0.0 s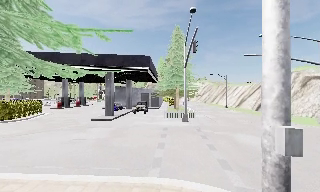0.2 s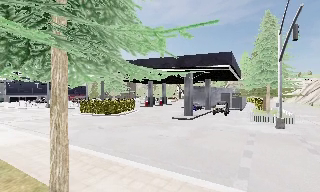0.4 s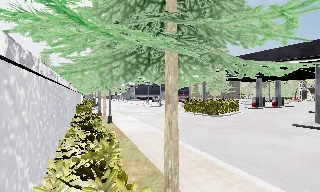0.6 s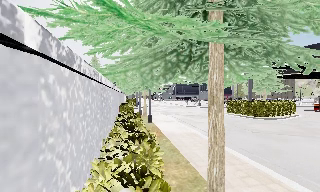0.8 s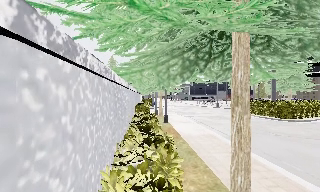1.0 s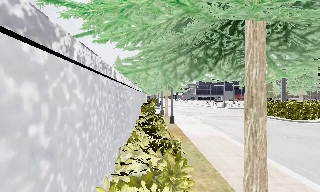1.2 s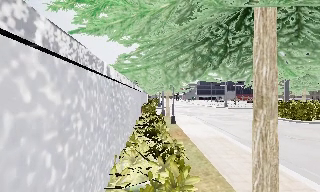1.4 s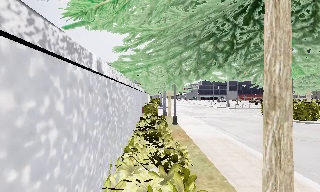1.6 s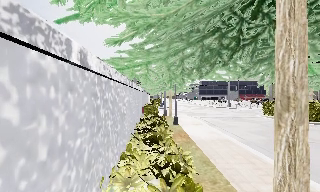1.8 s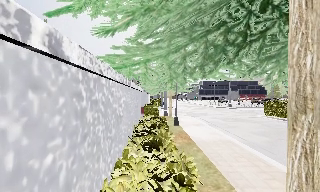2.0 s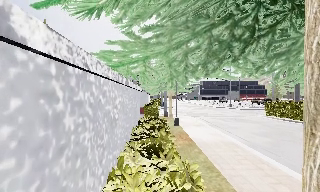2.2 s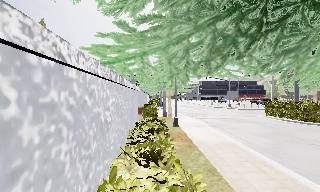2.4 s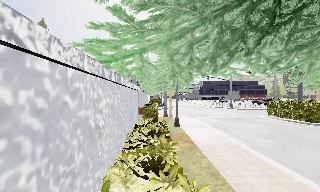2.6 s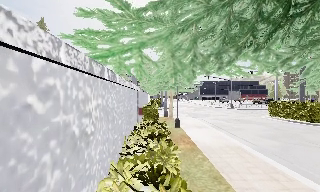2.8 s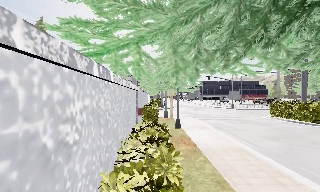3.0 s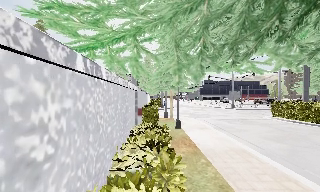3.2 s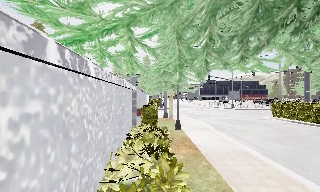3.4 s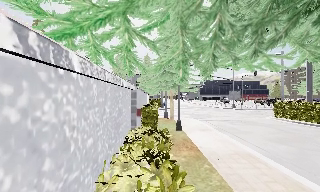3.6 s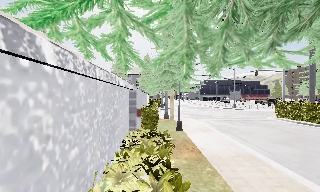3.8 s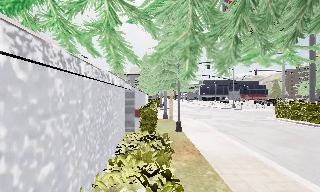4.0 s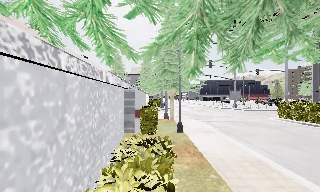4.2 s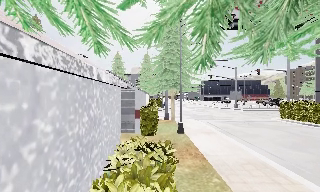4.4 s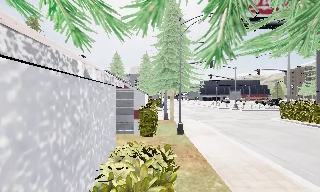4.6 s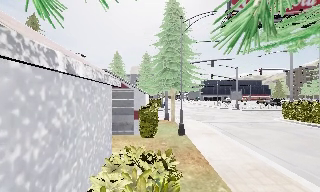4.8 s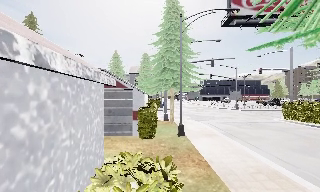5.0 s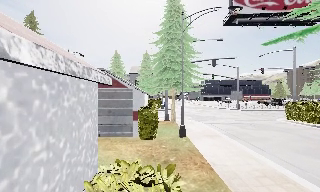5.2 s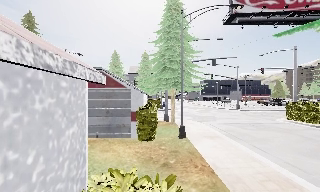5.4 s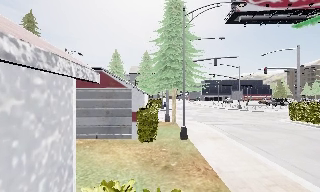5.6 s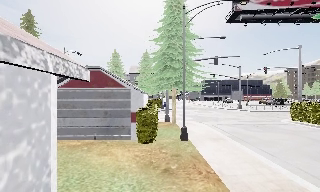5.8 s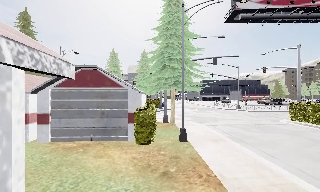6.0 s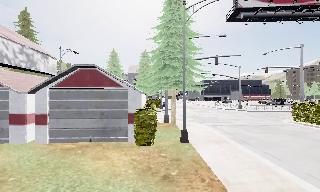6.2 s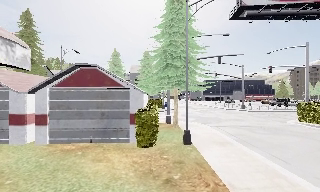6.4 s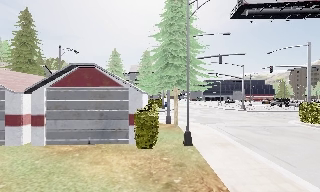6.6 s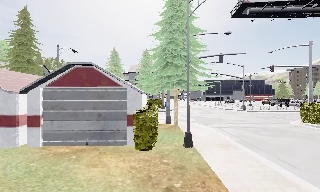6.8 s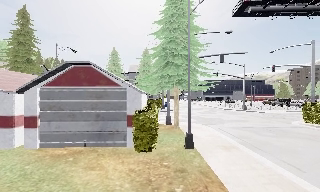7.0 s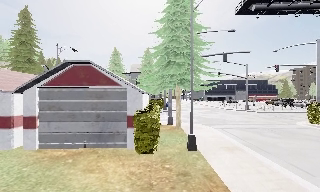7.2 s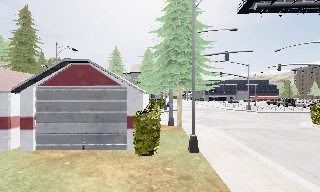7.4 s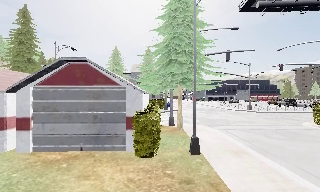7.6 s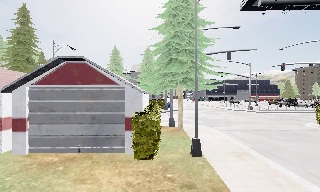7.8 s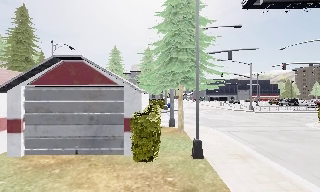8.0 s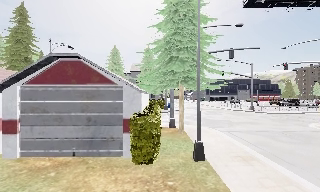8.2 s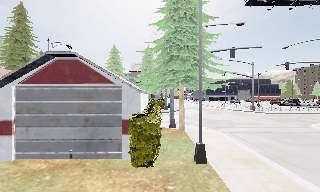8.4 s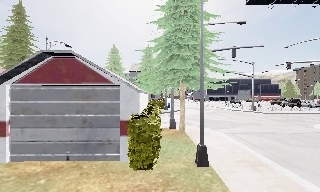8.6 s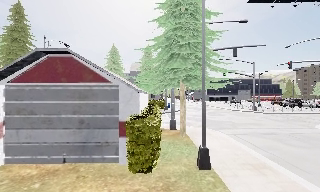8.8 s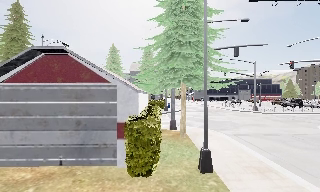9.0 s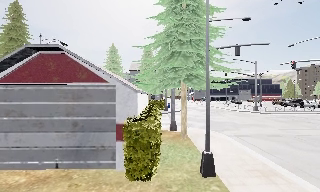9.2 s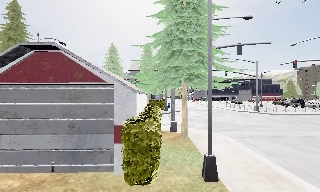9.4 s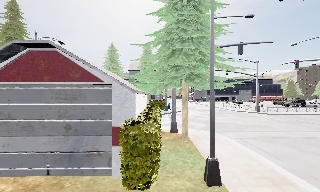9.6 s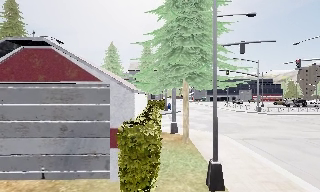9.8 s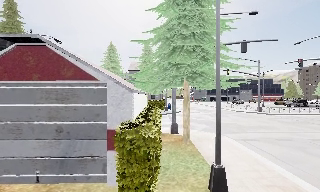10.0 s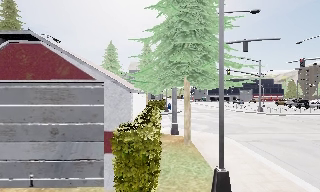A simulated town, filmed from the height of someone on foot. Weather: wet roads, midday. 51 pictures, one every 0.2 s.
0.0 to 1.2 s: The scene slides to the right, as the camera pans about 85 degrees to its left. It travels forward, about 1.5 m.
1.2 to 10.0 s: The camera travels forward, about 10 m, so what stands in front looms larger.
The film runs forward here.
